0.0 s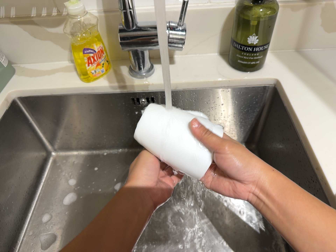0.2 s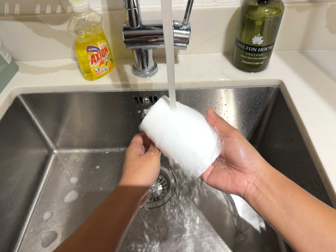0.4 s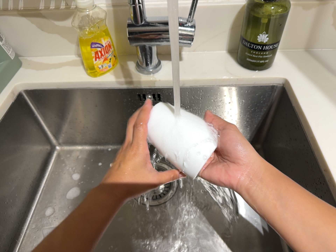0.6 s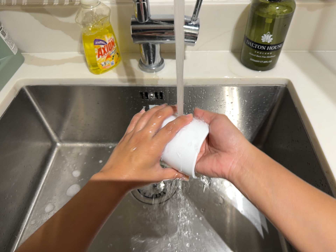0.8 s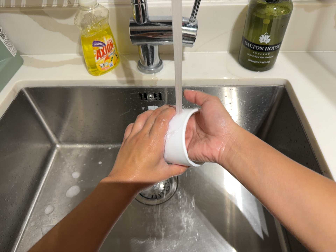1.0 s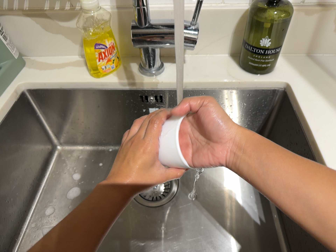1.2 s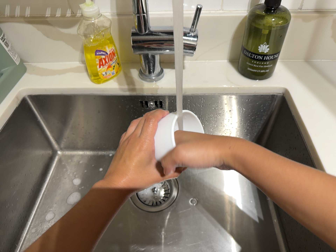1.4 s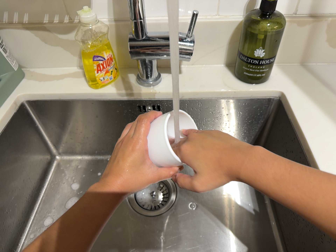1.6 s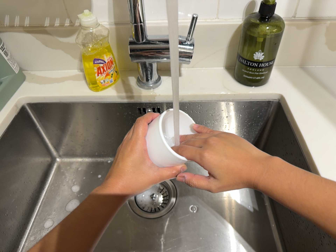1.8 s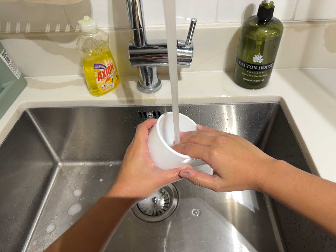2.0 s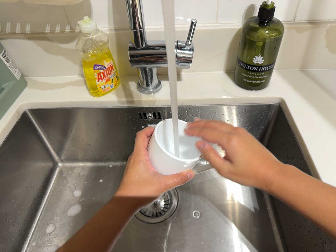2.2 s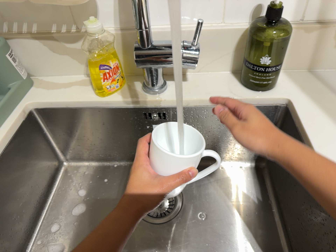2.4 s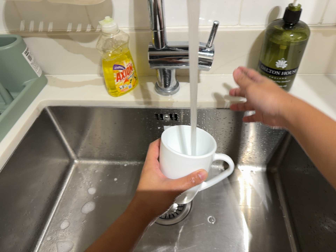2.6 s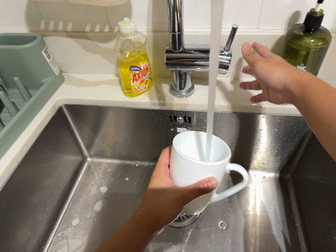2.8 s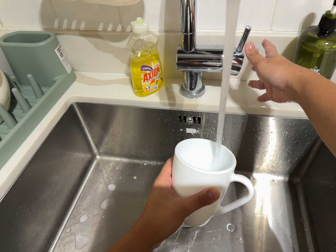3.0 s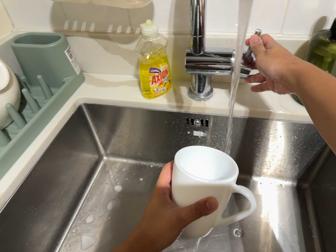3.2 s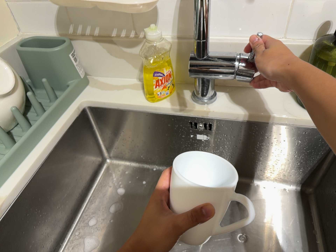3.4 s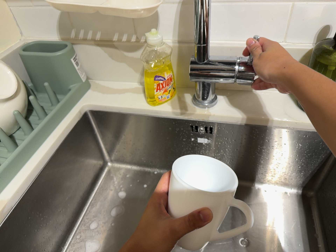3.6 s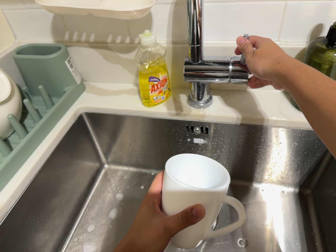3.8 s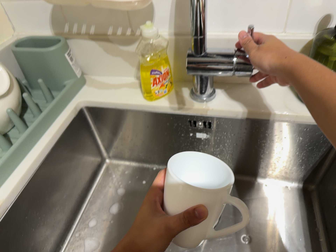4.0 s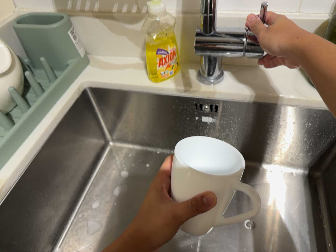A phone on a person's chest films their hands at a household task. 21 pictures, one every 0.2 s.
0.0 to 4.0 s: The camera swings to its left by about 10 degrees, and the scene slides to the right. It rolls about its line of sight by about 10 degrees, and the scene rotates clockwise.
The film runs backward here.
